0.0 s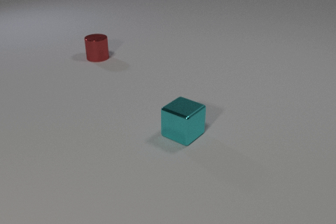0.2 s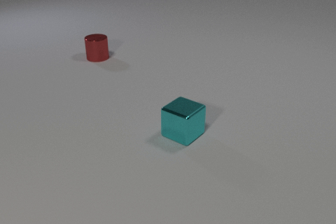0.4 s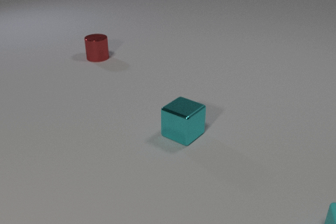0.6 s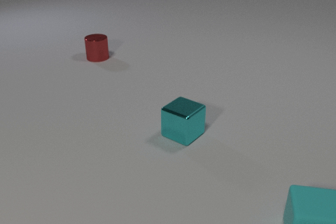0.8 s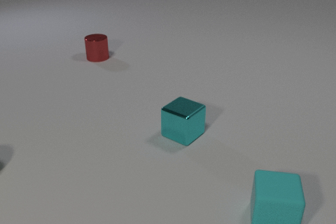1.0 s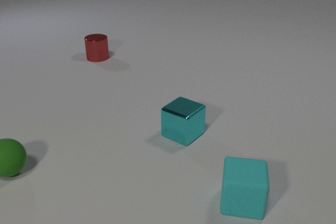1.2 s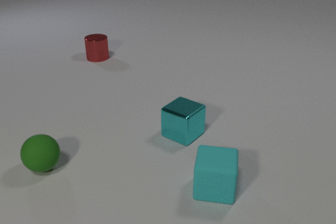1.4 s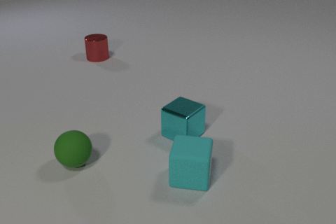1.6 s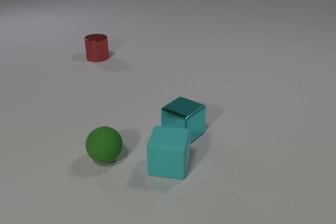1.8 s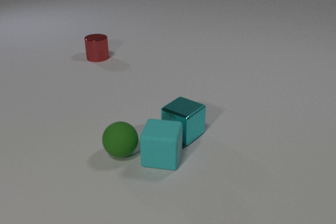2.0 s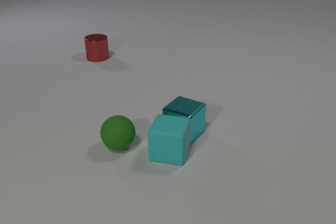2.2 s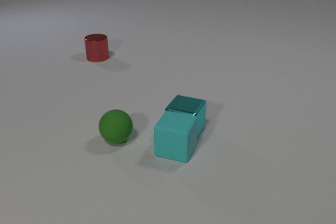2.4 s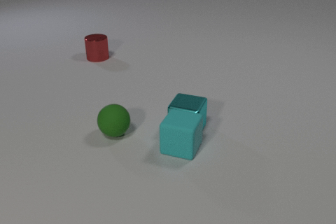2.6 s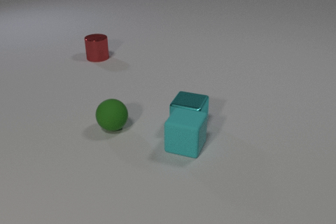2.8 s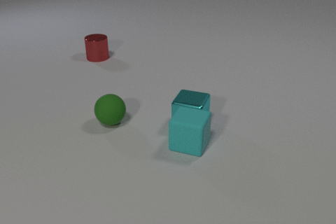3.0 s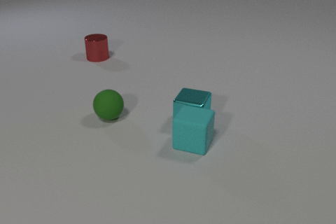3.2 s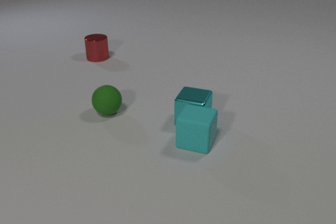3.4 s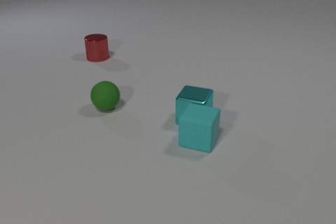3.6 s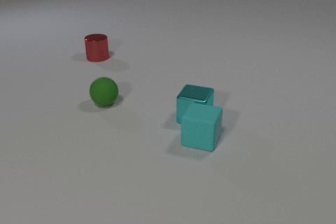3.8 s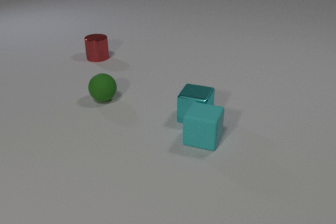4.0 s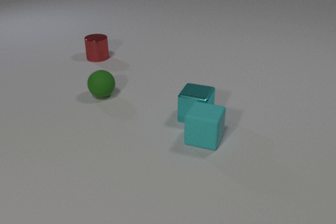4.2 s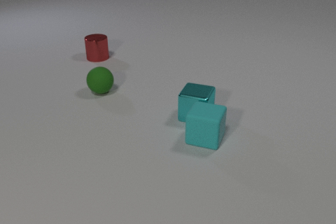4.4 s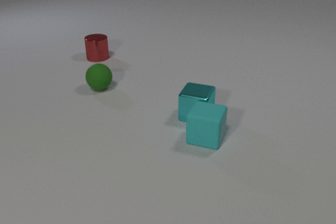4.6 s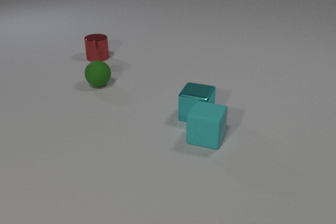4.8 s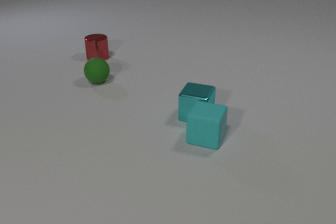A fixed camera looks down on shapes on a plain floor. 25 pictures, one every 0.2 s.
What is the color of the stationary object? red.
What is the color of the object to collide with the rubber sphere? cyan.
How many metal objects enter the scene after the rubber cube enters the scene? 0.
0.0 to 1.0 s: The cyan rubber cube comes in at the bottom edge, slides to the left. The green rubber sphere comes in at the left edge, rolls to the right.
1.0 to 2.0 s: The cyan rubber cube slides to the left and away from the camera. The green rubber sphere rolls to the right. The cyan rubber cube and the green rubber sphere collide. The cyan rubber cube and the cyan metal cube collide.
2.0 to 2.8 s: The cyan rubber cube slides to the right and away from the camera. The green rubber sphere rolls away from the camera. The cyan metal cube slides away from the camera.
2.8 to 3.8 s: The cyan rubber cube slides to the right and away from the camera. The green rubber sphere rolls away from the camera. The cyan metal cube slides away from the camera.
3.8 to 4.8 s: The green rubber sphere rolls away from the camera.
